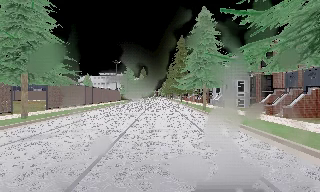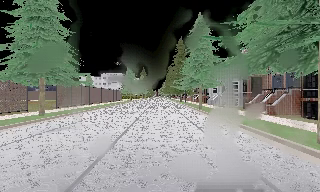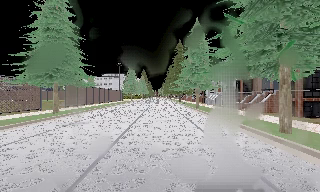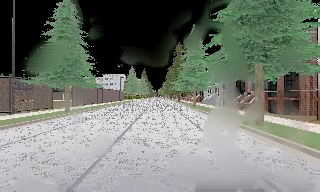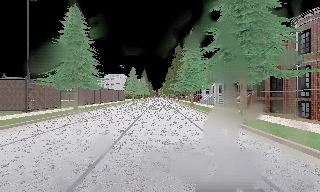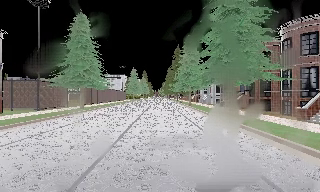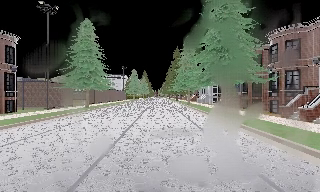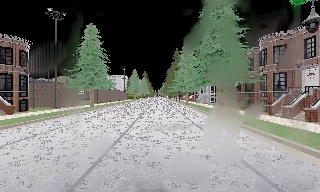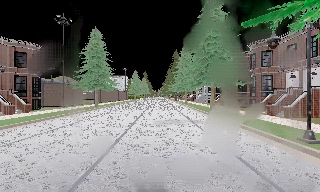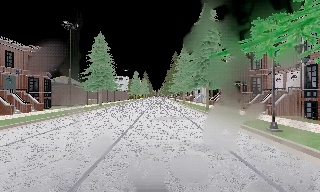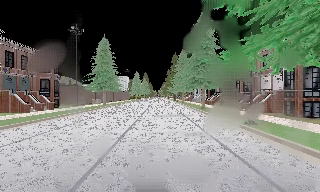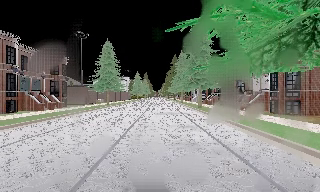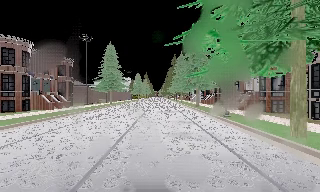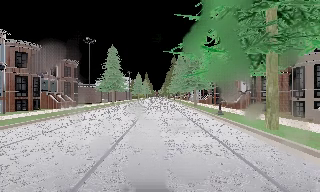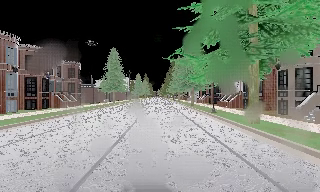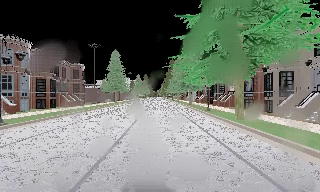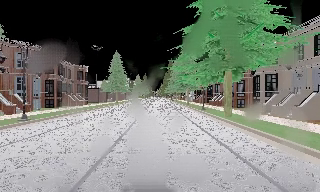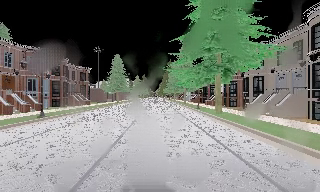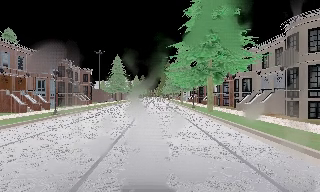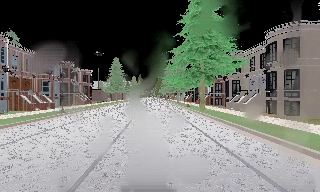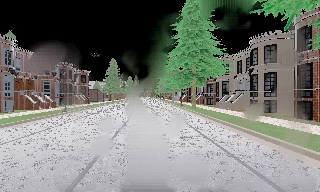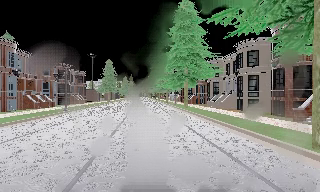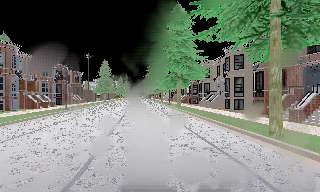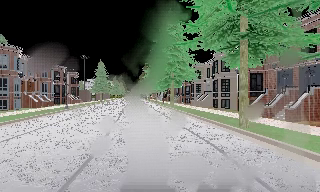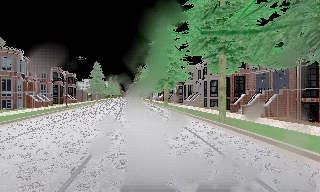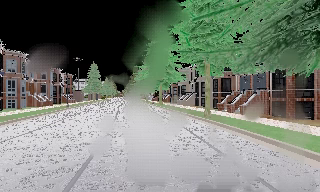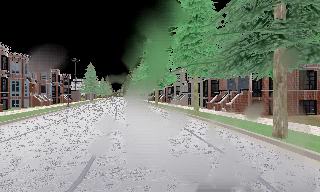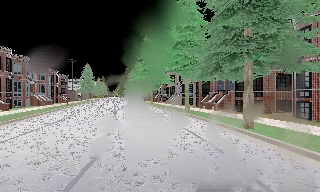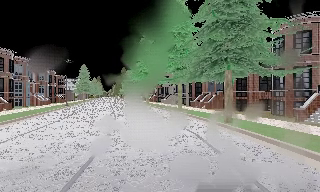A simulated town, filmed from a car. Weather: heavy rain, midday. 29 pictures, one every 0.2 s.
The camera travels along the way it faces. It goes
backward.
0.0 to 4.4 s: The camera travels backward, about 35 m, so what stands in front gets smaller.
4.4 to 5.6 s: The camera swings to its right by about 10 degrees, and the scene slides to the left. It travels backward, about 9 m, so what stands in front gets smaller.
The film runs backward here.
